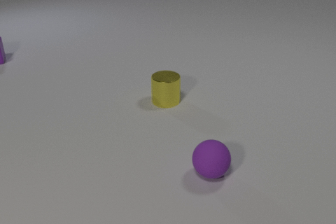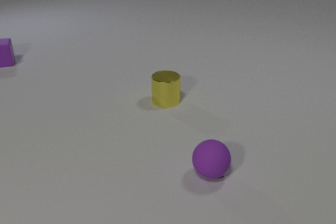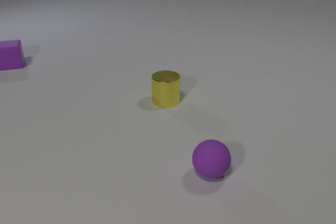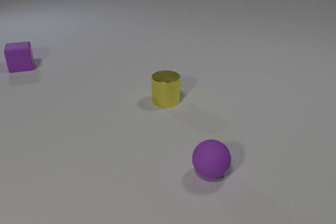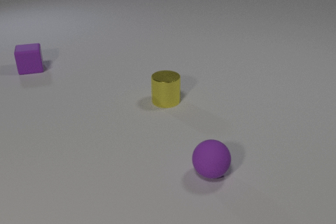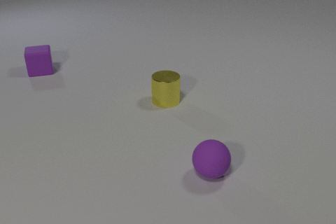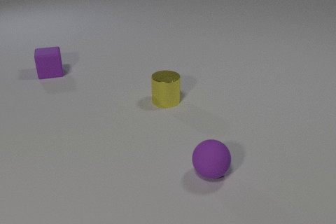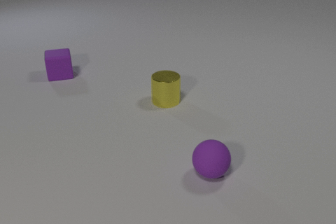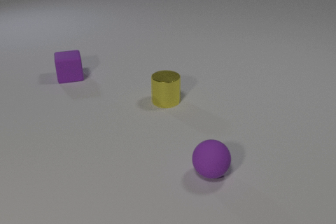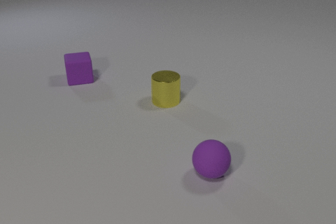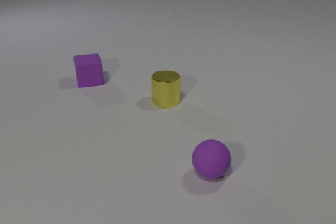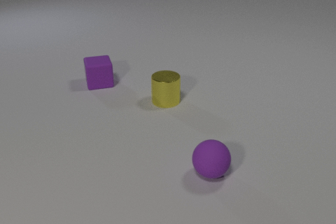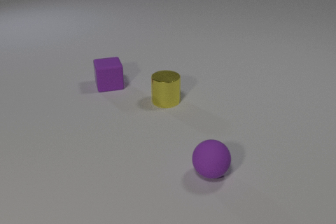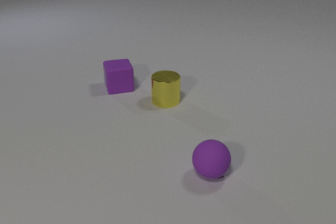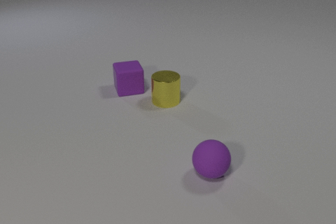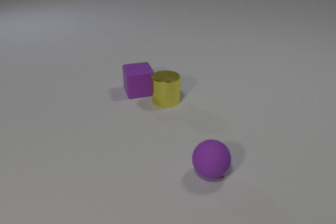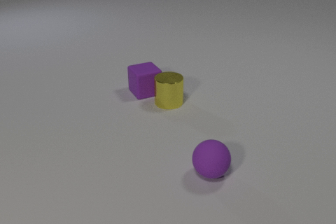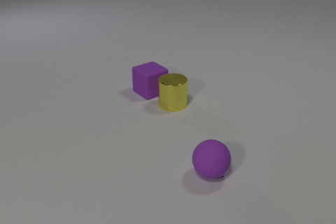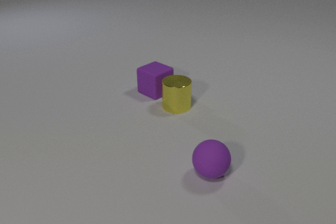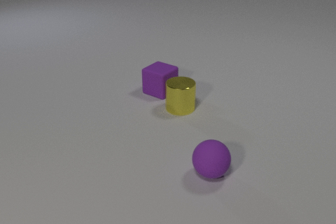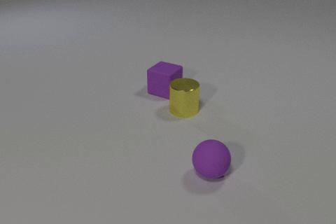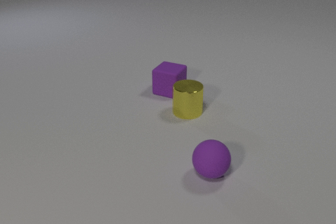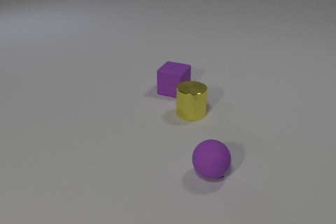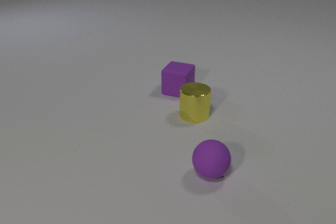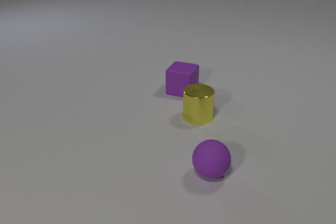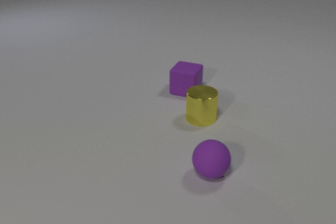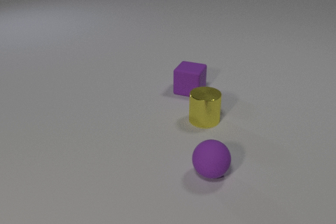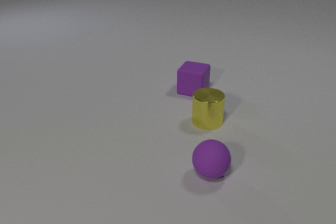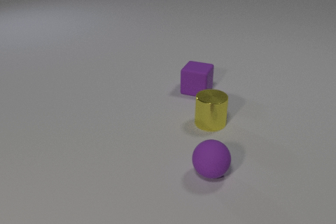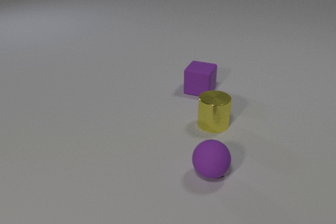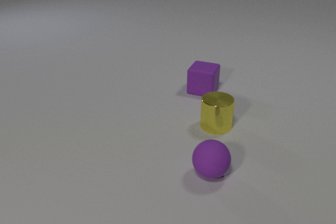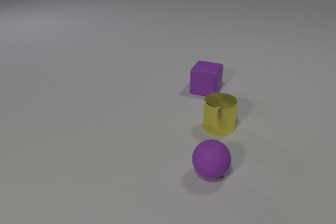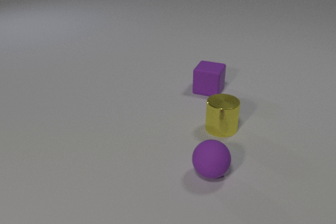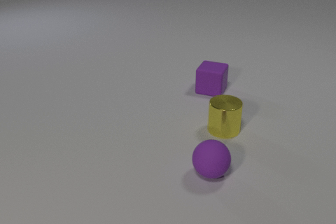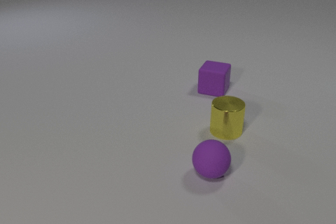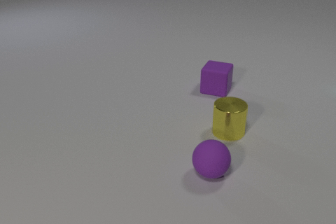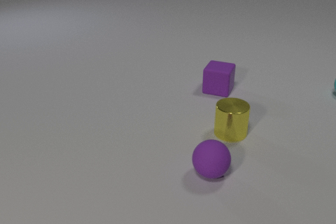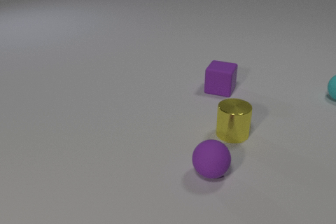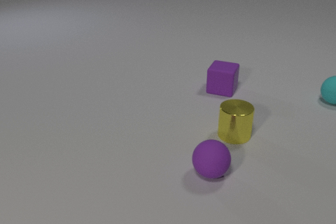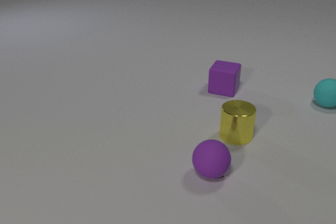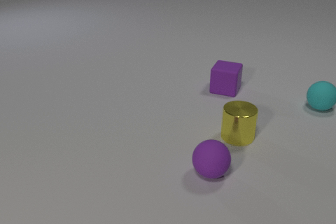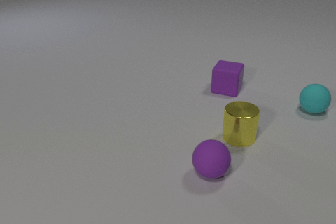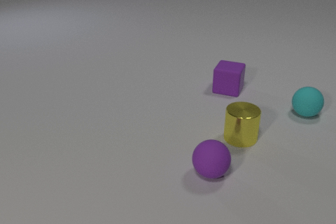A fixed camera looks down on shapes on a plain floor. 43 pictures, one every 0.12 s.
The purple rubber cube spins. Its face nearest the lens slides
to the right.
The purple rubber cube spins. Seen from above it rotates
counterclockwise.
0.00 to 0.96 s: The purple rubber cube slides to the right and toward the camera.
0.96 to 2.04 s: The purple rubber cube slides to the right and toward the camera, spins counterclockwise seen from above by about 15 degrees, its near face sliding to the right. The yellow metal cylinder slides toward the camera and to the right. The purple rubber cube and the yellow metal cylinder collide.
2.04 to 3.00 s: The purple rubber cube slides to the right, spins counterclockwise seen from above by about 30 degrees, its near face sliding to the right. The yellow metal cylinder slides to the right and toward the camera.
3.00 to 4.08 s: The purple rubber cube slides to the right. The yellow metal cylinder slides to the right and toward the camera.
4.08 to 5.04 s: The purple rubber cube slides to the right. The yellow metal cylinder slides to the right and toward the camera. The cyan rubber sphere comes in at the right edge, rolls toward the camera and to the left.
What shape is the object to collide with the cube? cylinder.
How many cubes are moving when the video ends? 1.
How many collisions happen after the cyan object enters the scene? 0.
